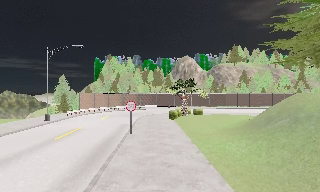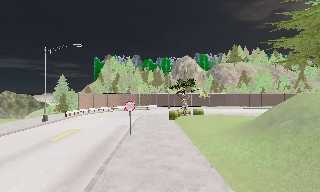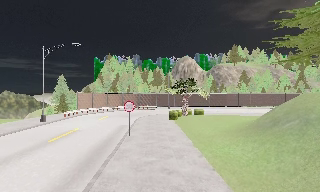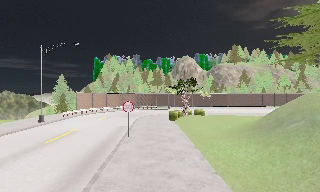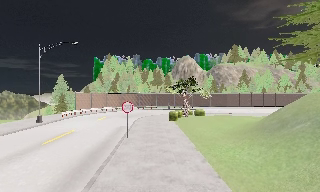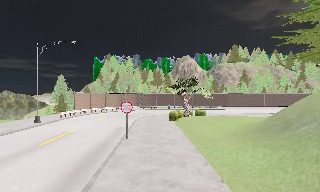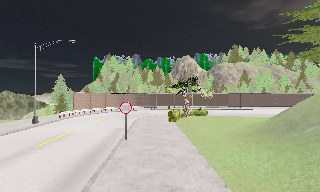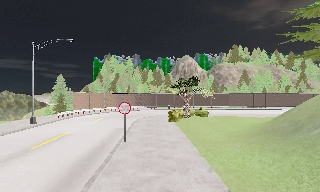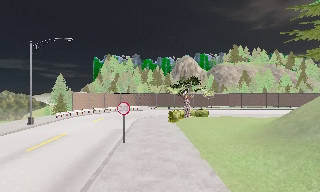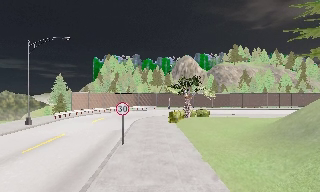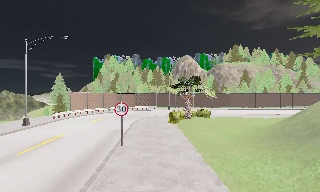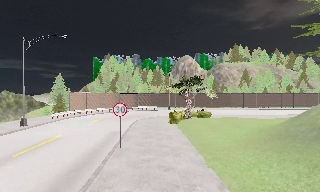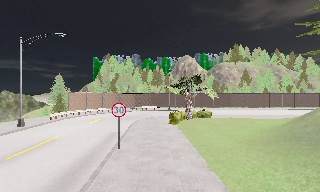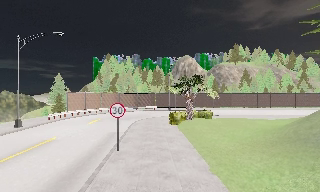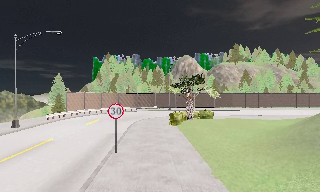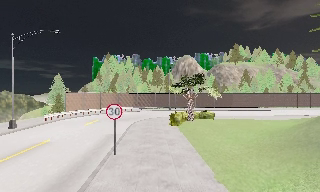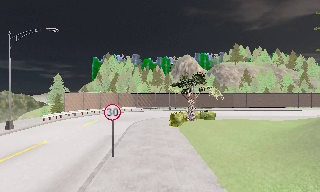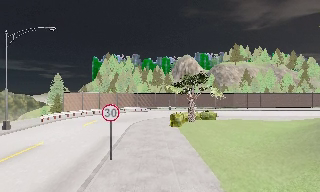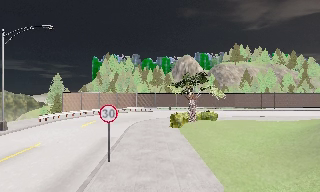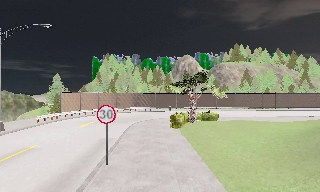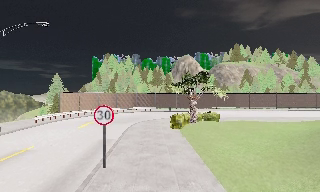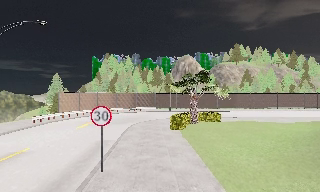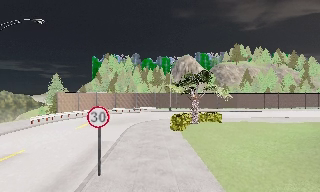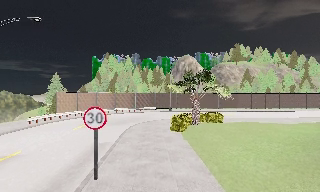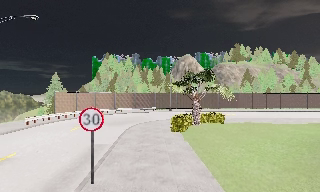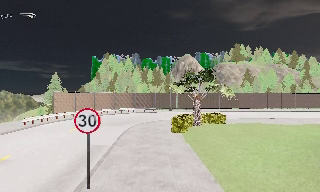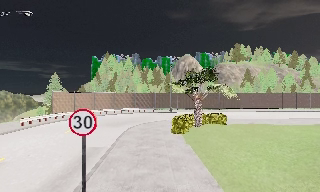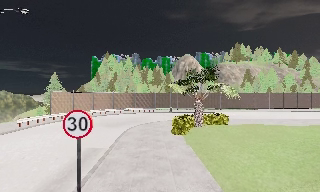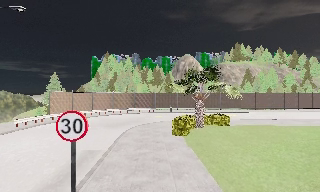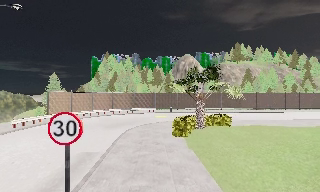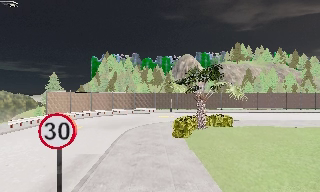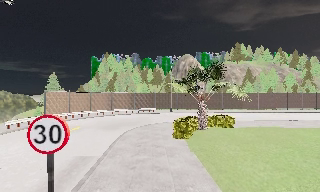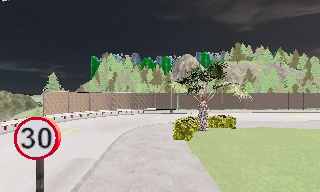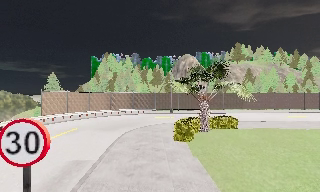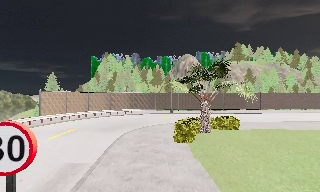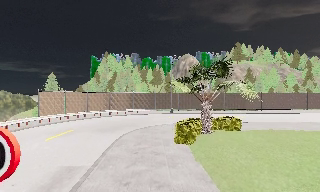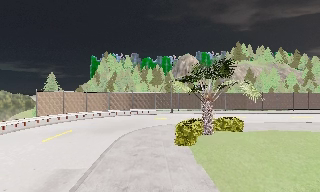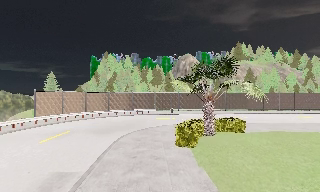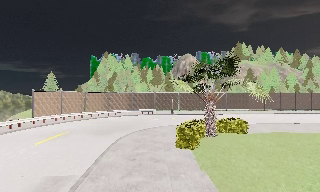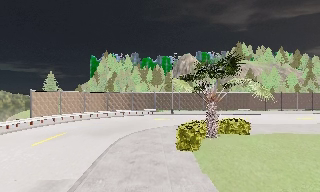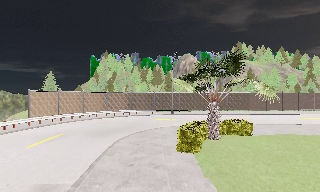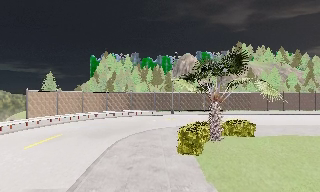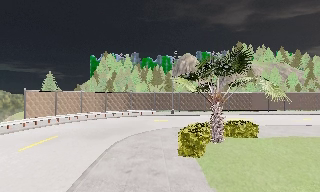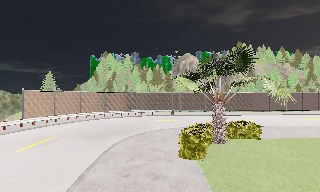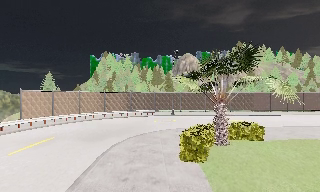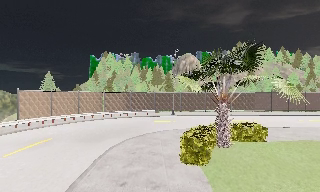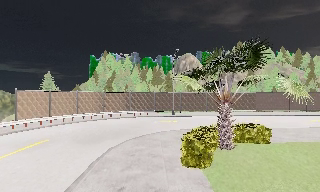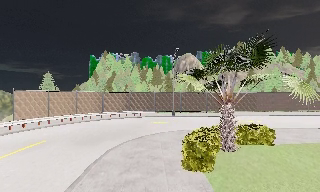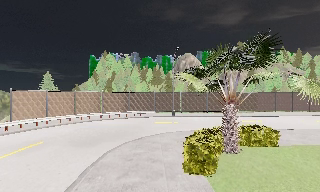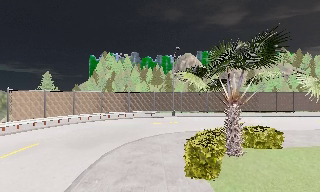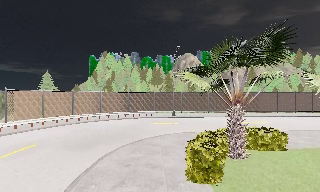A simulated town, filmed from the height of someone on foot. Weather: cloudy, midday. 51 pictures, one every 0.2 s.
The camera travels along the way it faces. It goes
forward.
0.0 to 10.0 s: The camera travels forward, about 13 m, so what stands in front looms larger.
The film runs forward here.
